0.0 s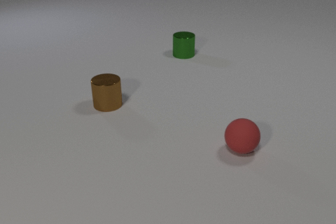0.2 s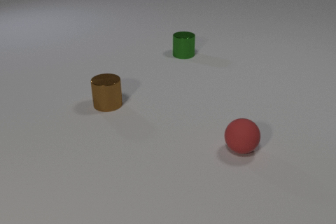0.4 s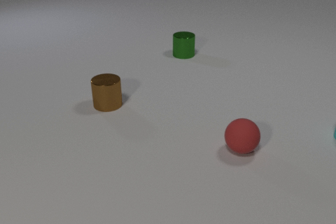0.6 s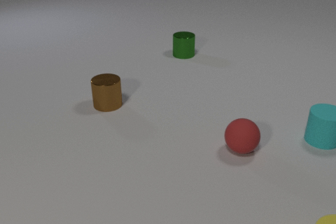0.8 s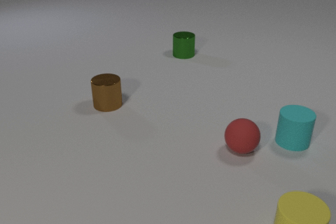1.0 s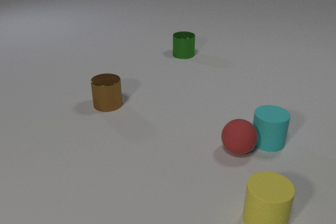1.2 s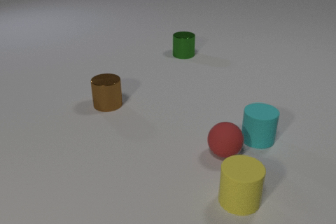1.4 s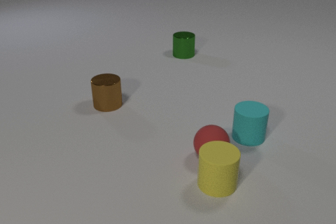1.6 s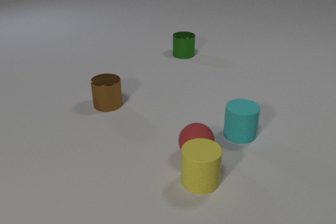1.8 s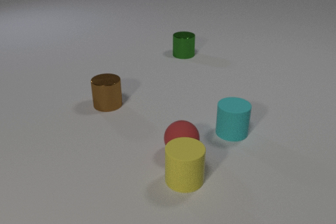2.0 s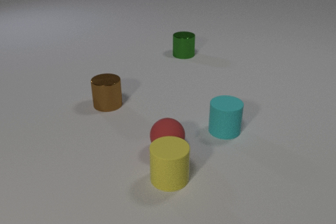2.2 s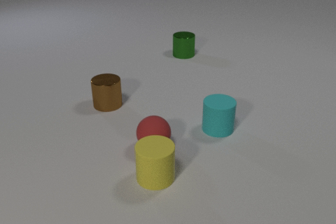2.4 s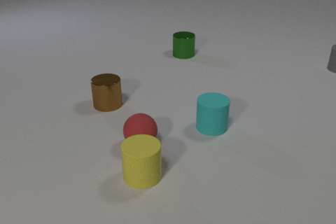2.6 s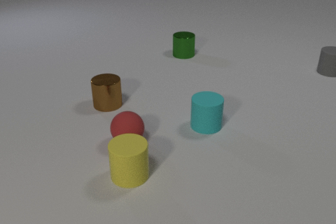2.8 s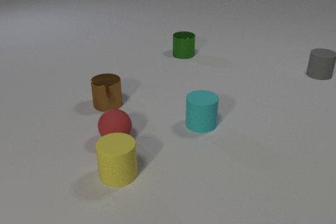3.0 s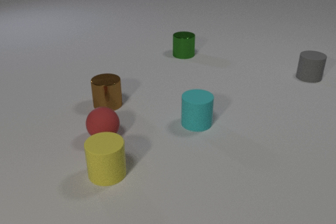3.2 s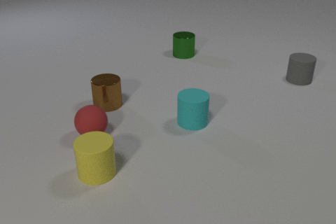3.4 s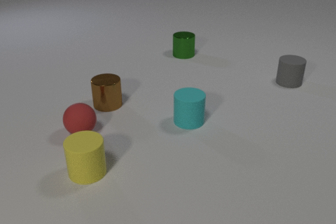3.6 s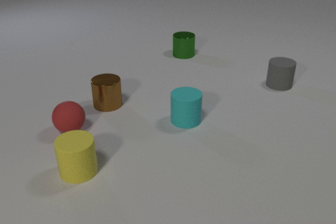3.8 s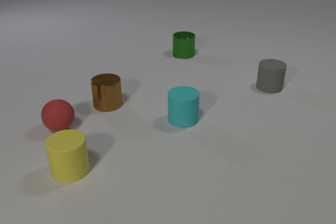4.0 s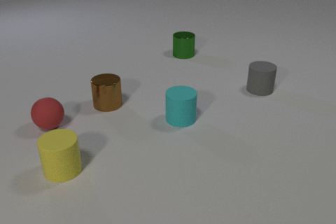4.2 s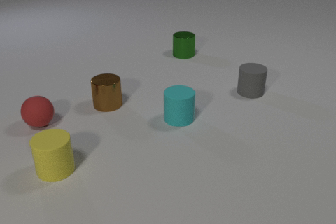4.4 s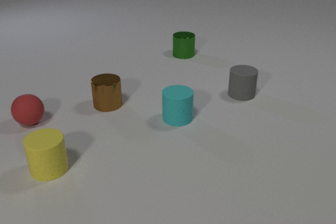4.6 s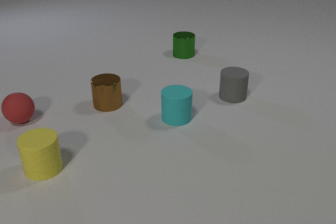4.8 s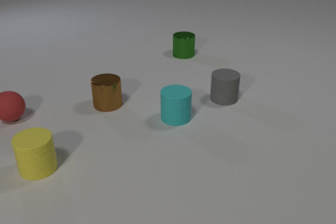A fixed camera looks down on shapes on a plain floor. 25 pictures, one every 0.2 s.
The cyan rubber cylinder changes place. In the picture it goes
to the left.
The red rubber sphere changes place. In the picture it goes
to the left.
0.0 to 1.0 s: The cyan rubber cylinder comes in at the right edge, slides to the left and toward the camera. The yellow rubber cylinder comes in at the bottom edge, slides to the left and away from the camera. The cyan rubber cylinder and the red rubber sphere collide.
1.0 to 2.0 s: The cyan rubber cylinder slides to the left. The red rubber sphere rolls to the left. The yellow rubber cylinder slides to the left and away from the camera. The red rubber sphere and the yellow rubber cylinder collide.
2.0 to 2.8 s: The cyan rubber cylinder slides to the left. The red rubber sphere rolls to the left and away from the camera. The yellow rubber cylinder slides to the left. The gray rubber cylinder comes in at the right edge, slides toward the camera and to the left.
2.8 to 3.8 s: The cyan rubber cylinder slides to the left and away from the camera. The red rubber sphere rolls to the left and away from the camera. The yellow rubber cylinder slides to the left. The gray rubber cylinder slides toward the camera and to the left.
3.8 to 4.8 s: The cyan rubber cylinder slides to the left. The red rubber sphere rolls to the left and away from the camera. The yellow rubber cylinder slides to the left and away from the camera. The gray rubber cylinder slides to the left and toward the camera.
How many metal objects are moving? 0.
What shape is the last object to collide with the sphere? cylinder.
What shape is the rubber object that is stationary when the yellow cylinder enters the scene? sphere.
